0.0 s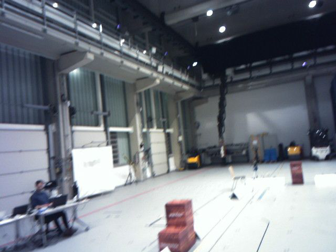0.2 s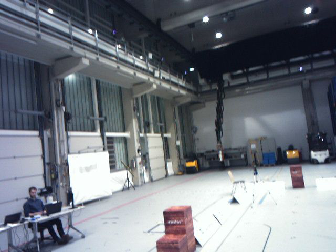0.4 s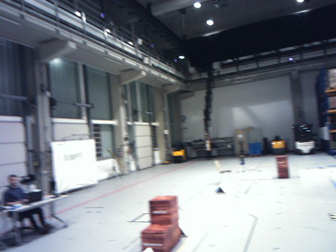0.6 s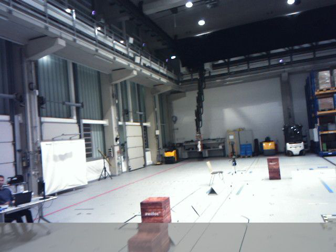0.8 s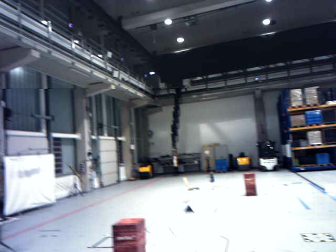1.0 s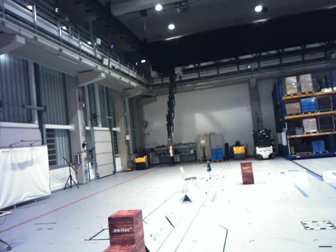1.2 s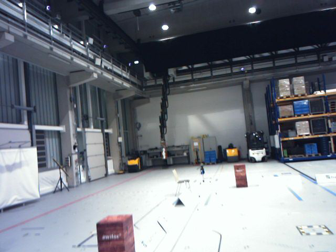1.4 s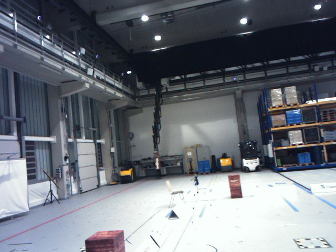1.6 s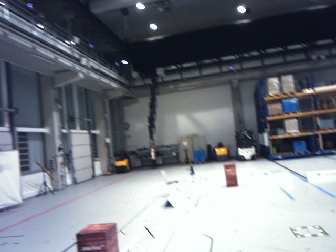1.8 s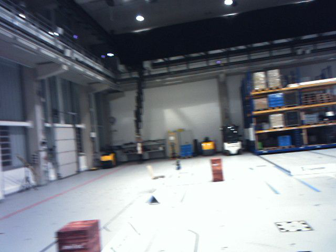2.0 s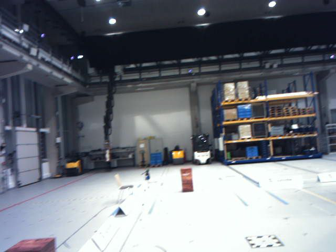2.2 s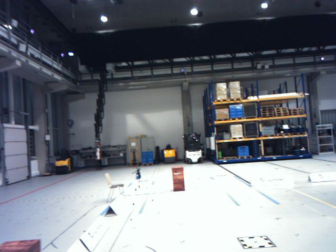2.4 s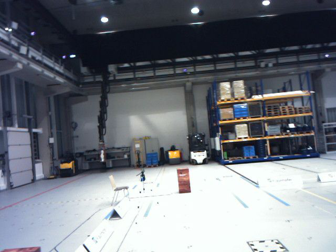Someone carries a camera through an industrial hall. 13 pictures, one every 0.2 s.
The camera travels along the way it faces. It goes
forward.
0.0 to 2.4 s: The camera swings to its right by about 25 degrees, and the scene slides to the left. It travels forward, about 2.2 m, so what stands in front looms larger.
The film runs forward here.
